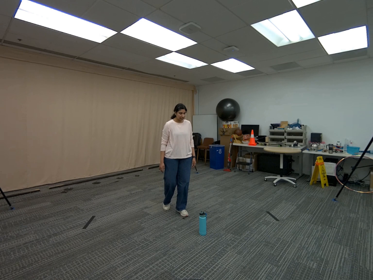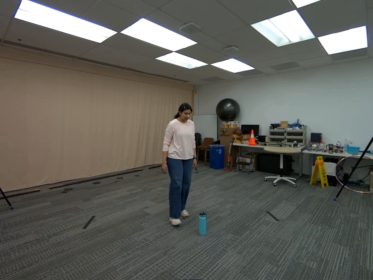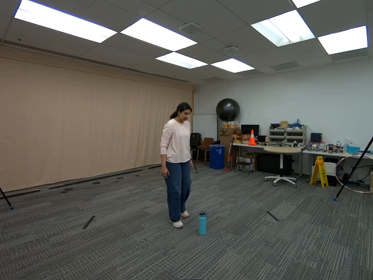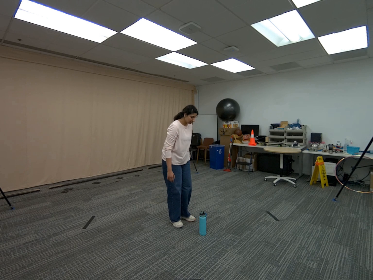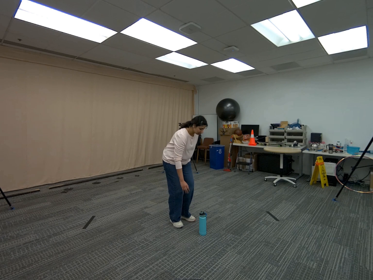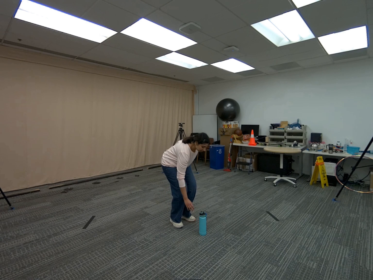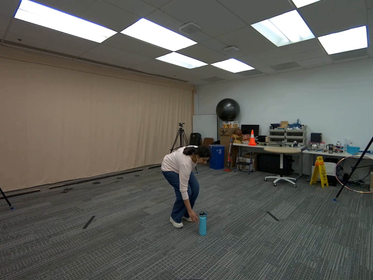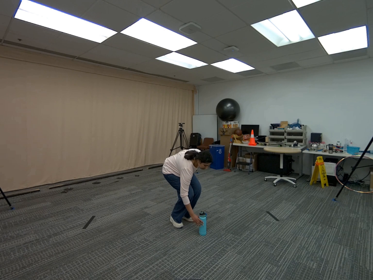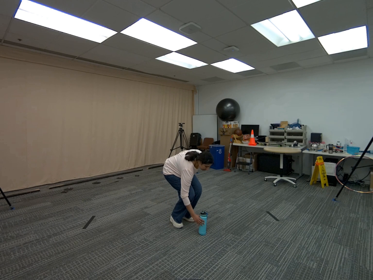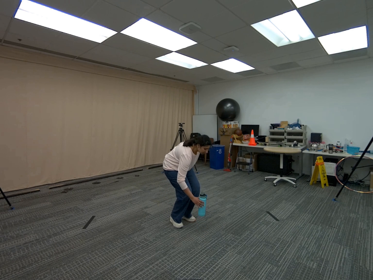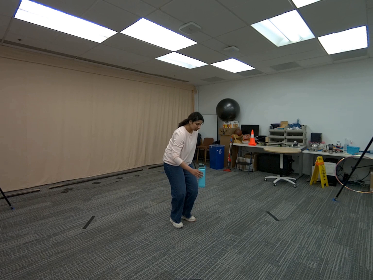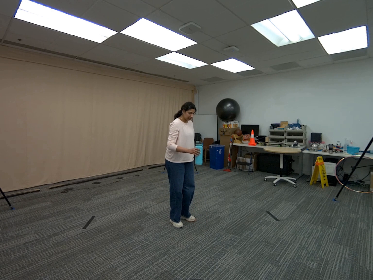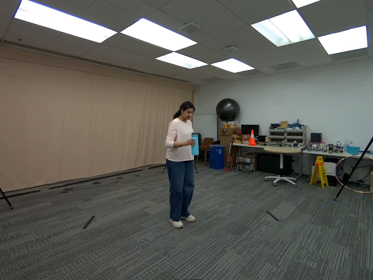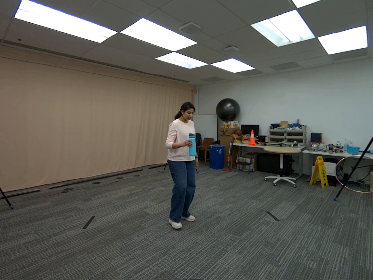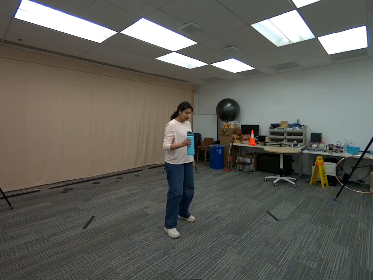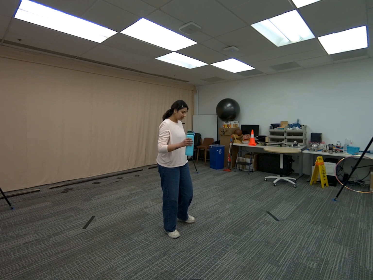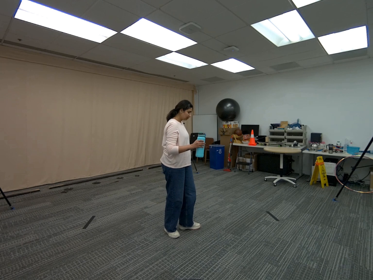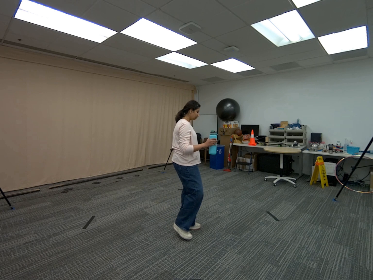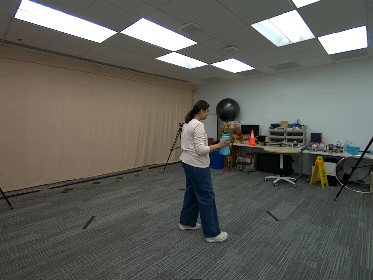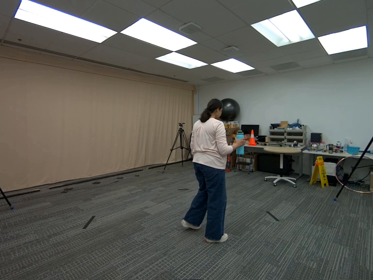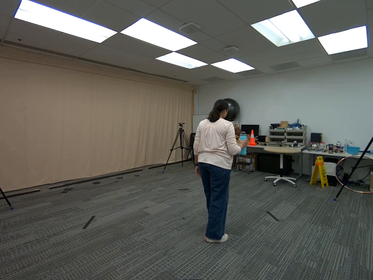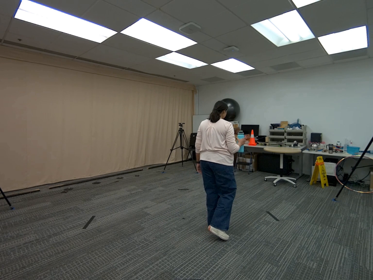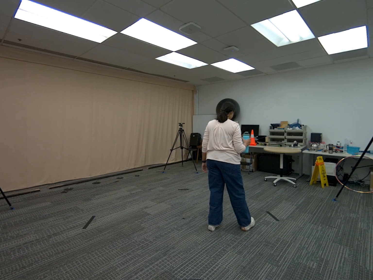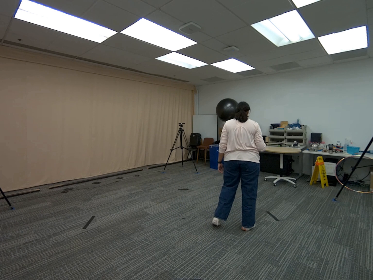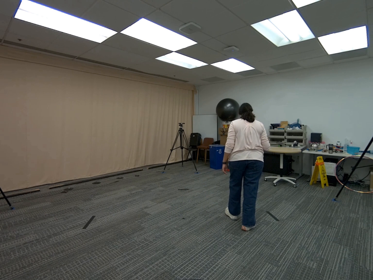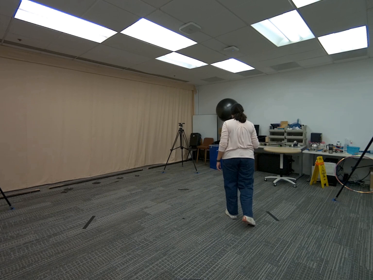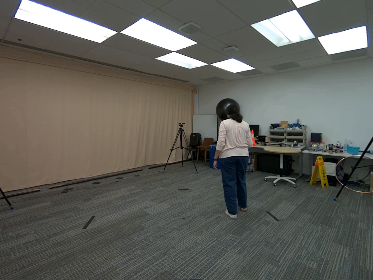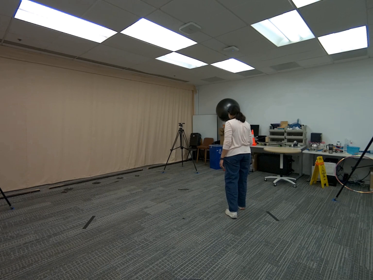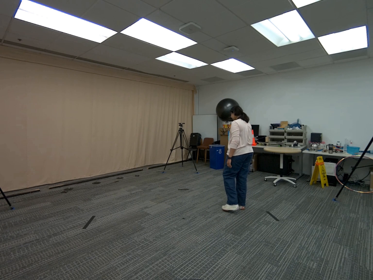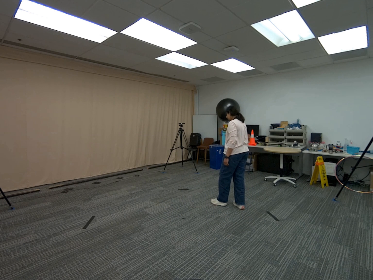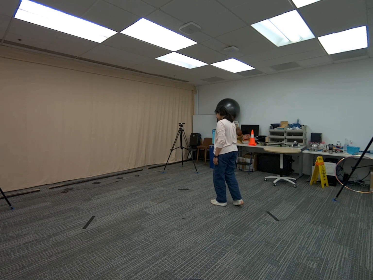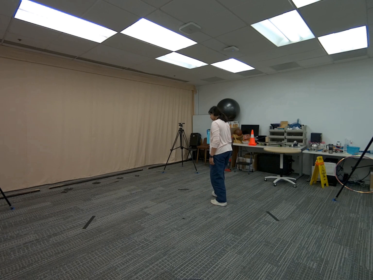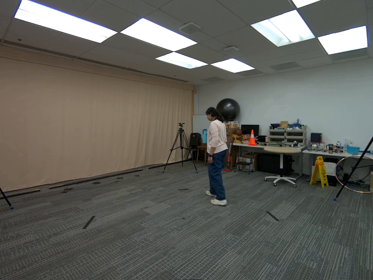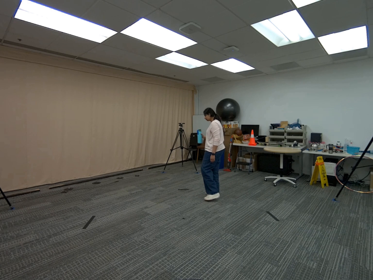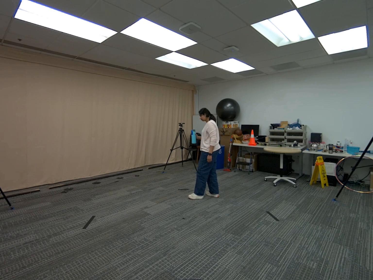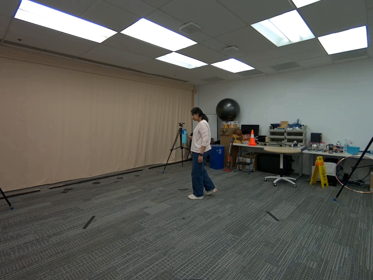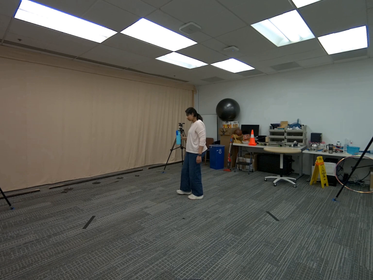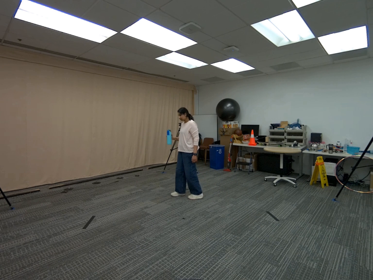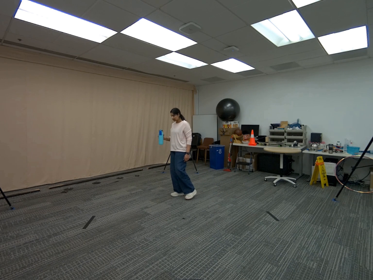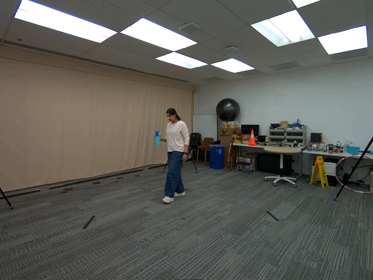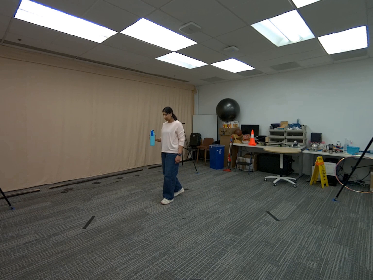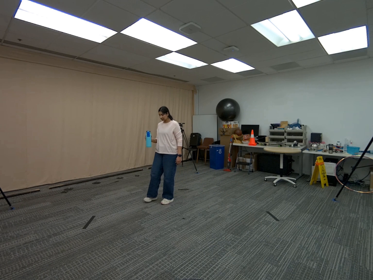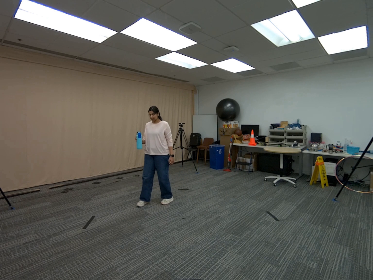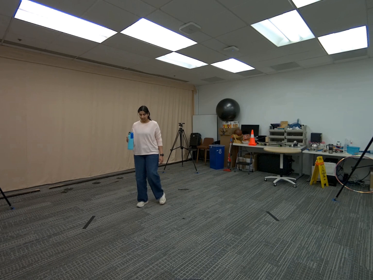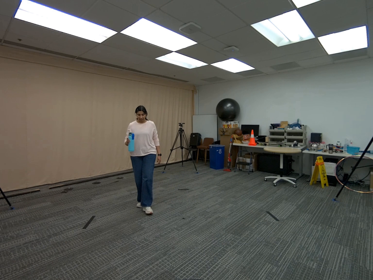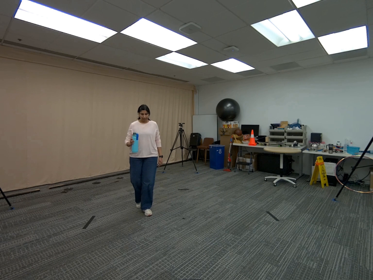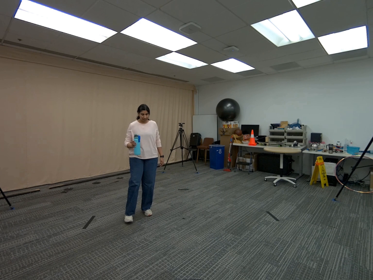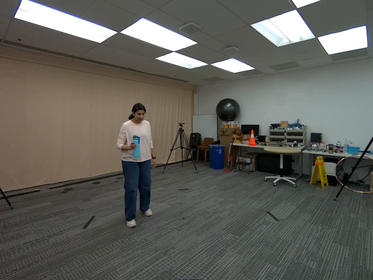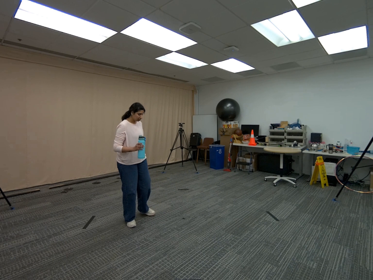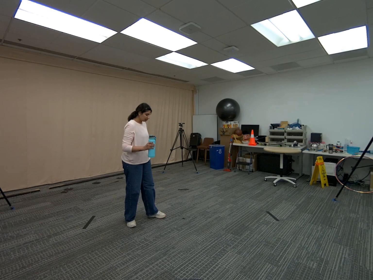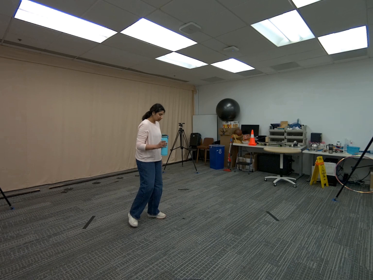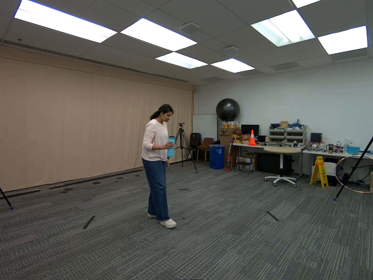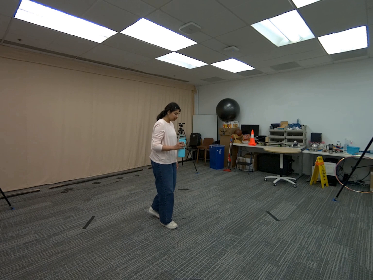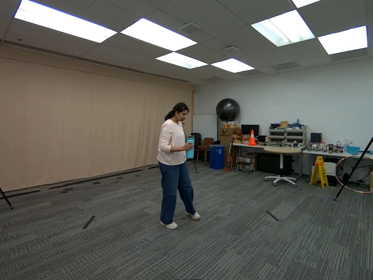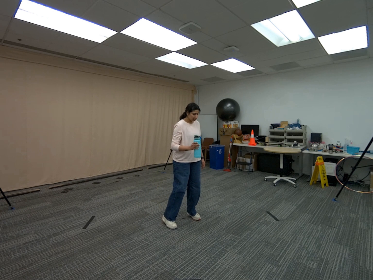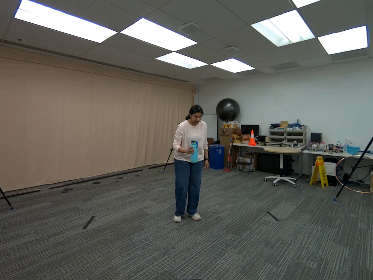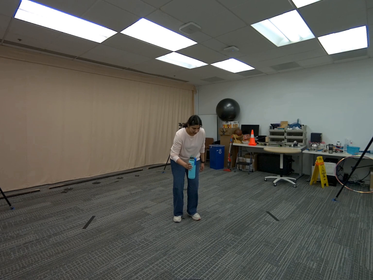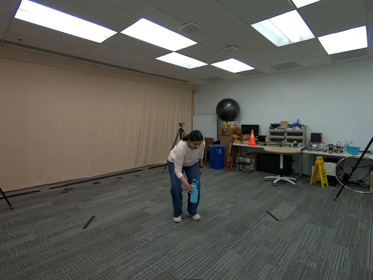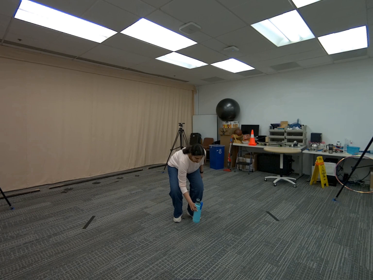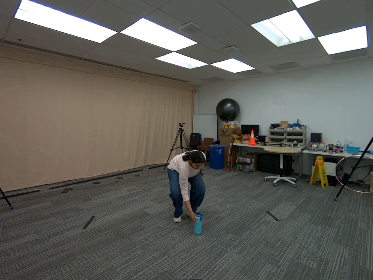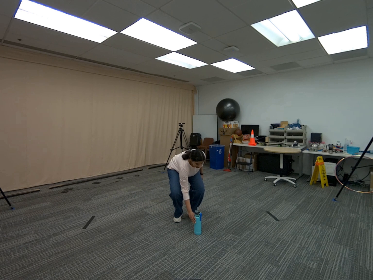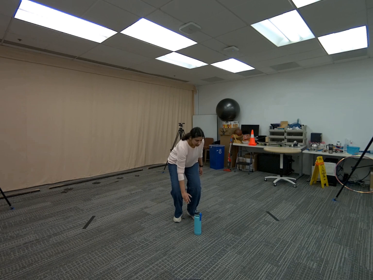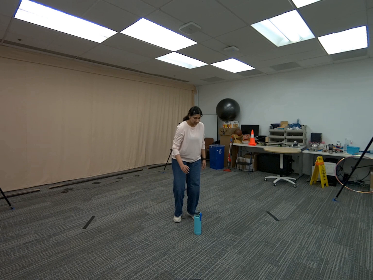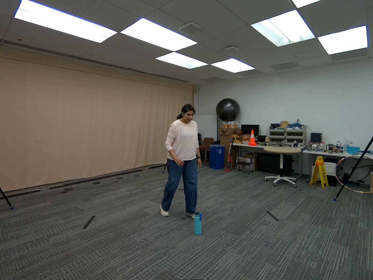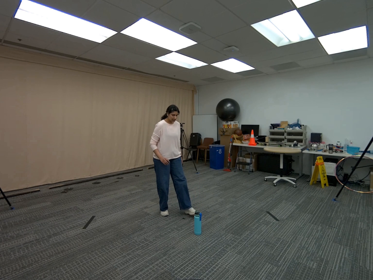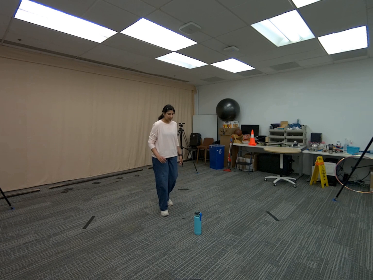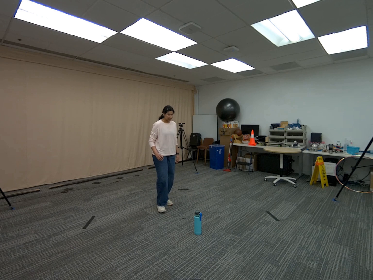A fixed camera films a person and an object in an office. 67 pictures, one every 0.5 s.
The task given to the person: Walk to the cyan water bottle on the ground. Pick it up with your right hand and hold it as you walk around. When finished, place the bottle back on the ground.
